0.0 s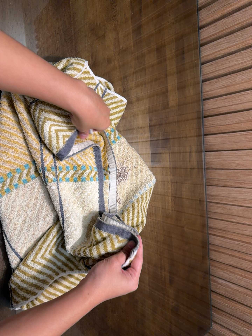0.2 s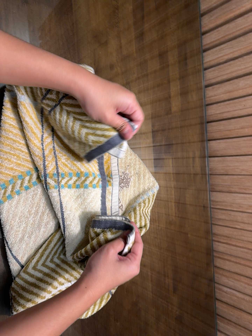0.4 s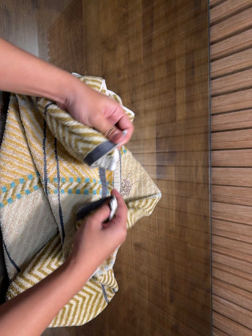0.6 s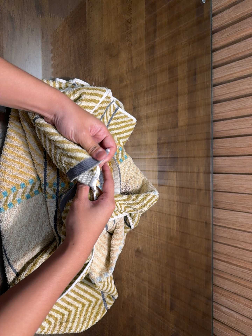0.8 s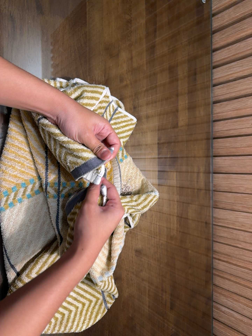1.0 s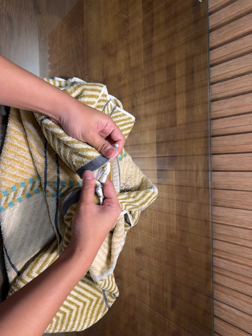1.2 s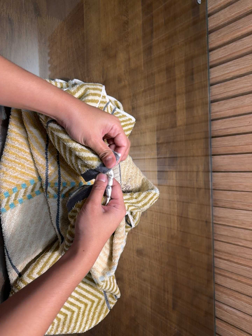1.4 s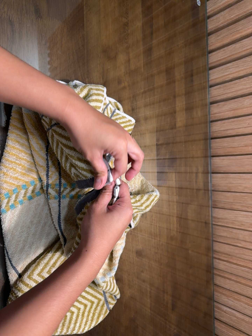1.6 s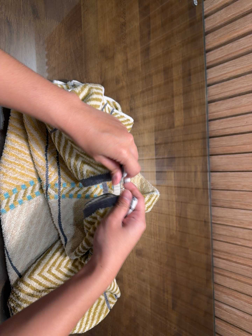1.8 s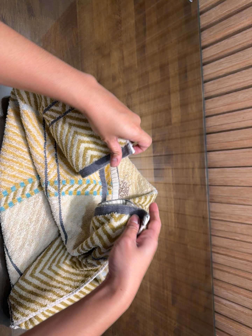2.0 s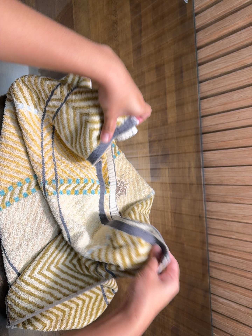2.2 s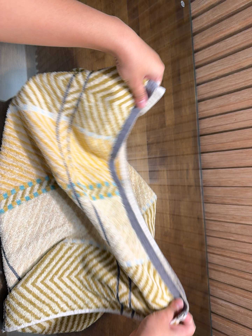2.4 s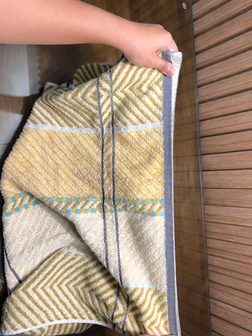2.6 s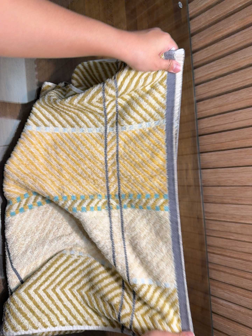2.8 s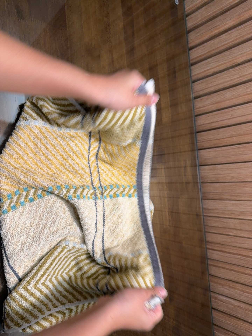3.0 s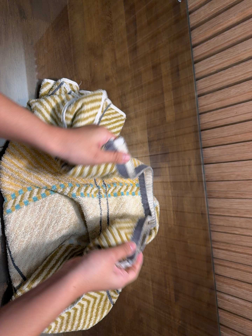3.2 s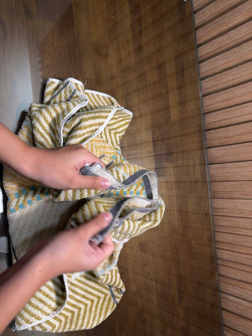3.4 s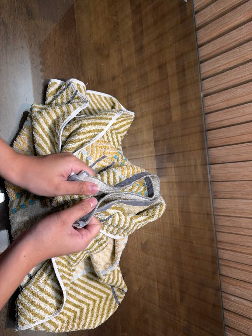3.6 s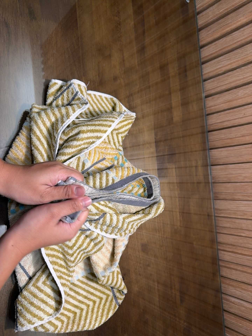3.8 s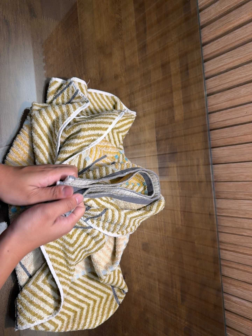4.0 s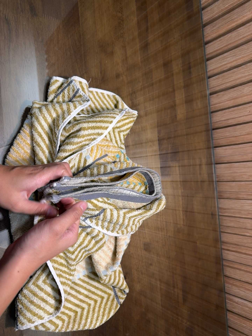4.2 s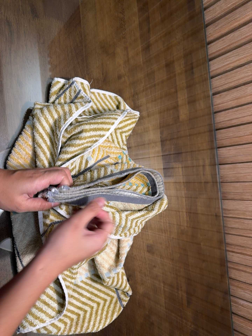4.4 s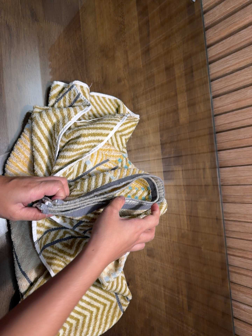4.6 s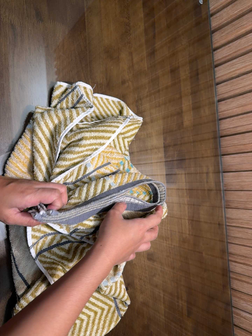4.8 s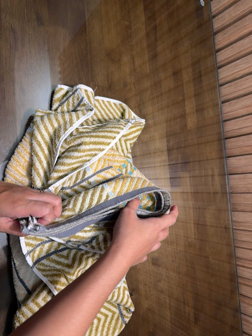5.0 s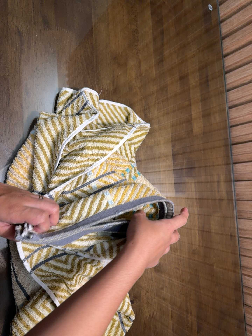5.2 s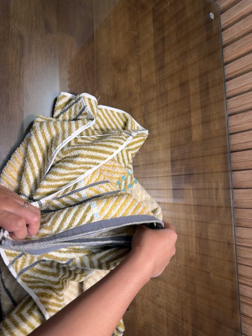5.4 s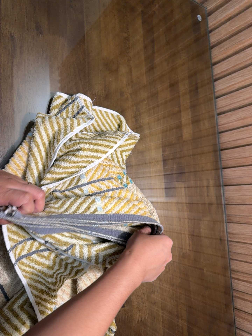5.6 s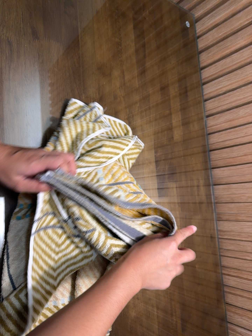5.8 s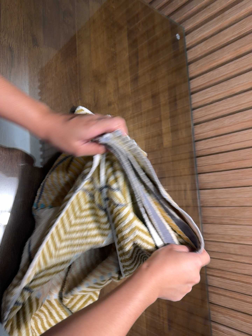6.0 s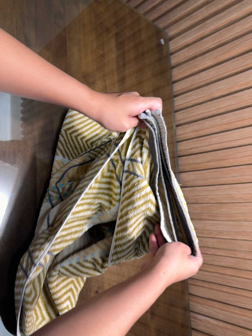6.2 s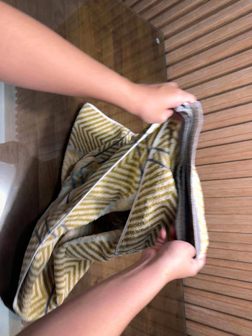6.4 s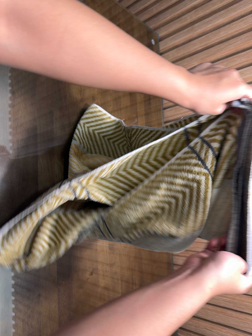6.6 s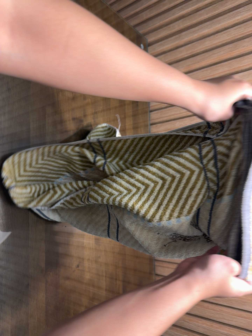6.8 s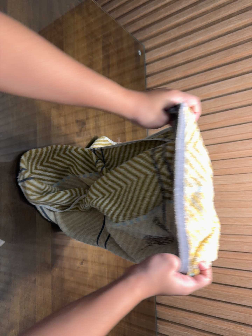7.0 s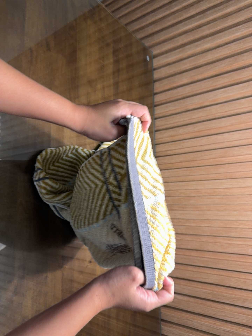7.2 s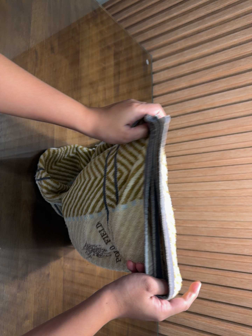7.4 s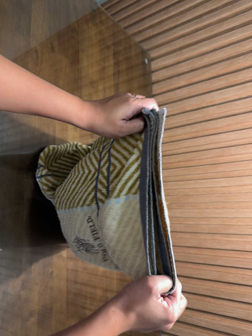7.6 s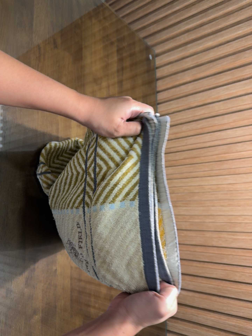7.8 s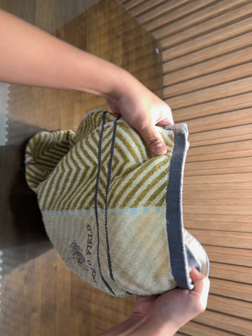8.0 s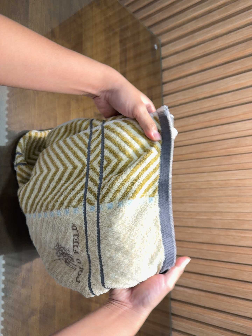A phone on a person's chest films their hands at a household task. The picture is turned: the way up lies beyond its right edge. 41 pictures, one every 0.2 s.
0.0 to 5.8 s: The camera's aim tips toward the top of its view by about 10 degrees, and the scene shifts downward.
5.8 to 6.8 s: The camera pans to its right by about 15 degrees. It travels backward and to its left, about 16 cm, so what stands in front gets smaller.
6.8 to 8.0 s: The camera shifts only a little, or ends up much as it began.
The film runs forward here.
